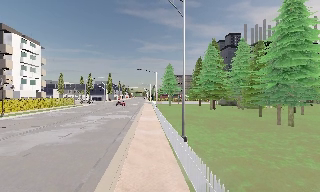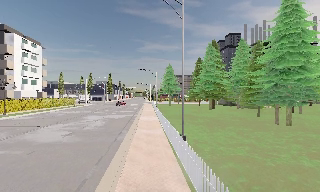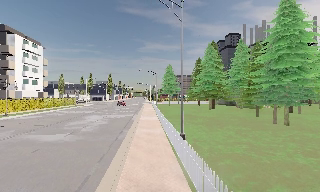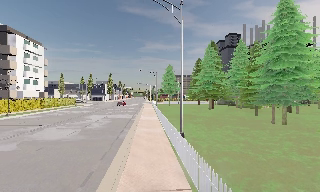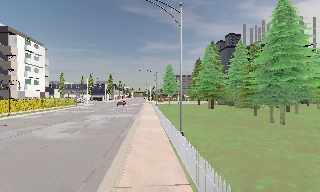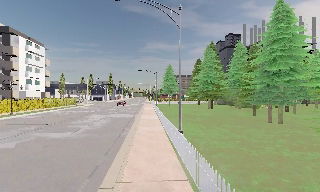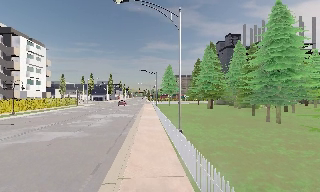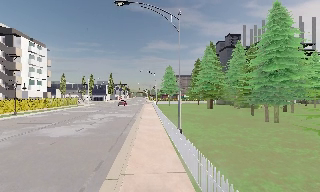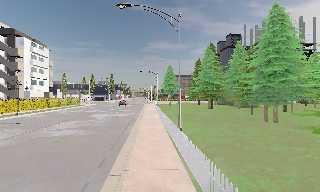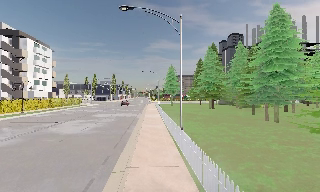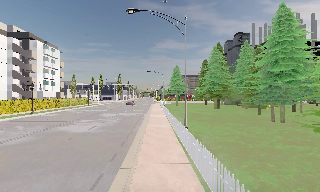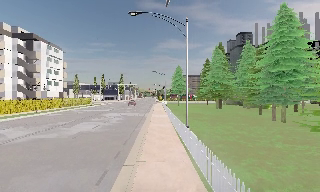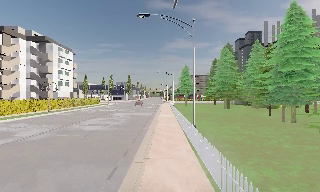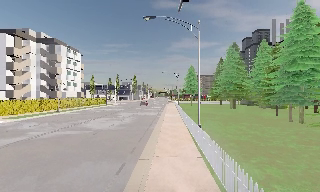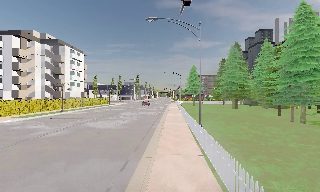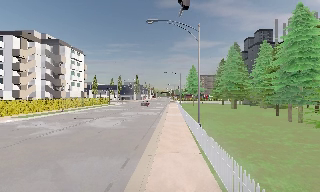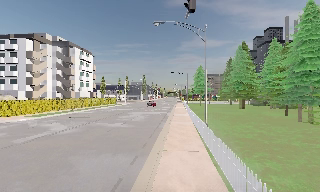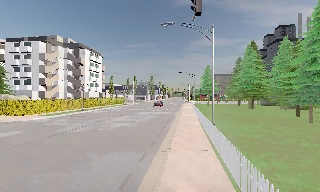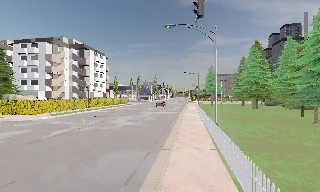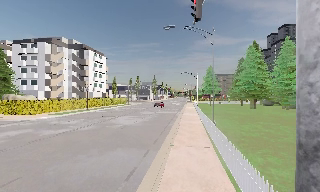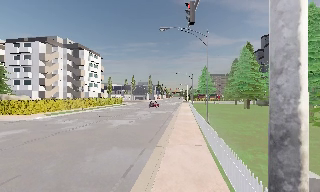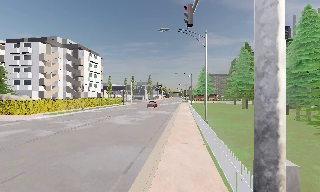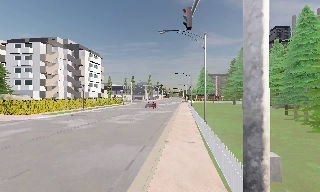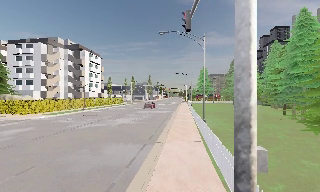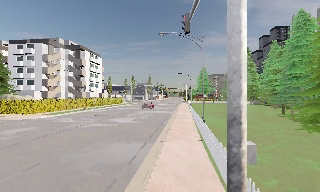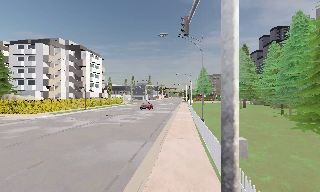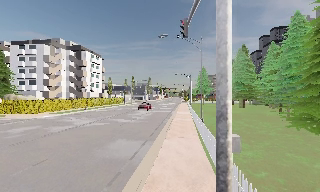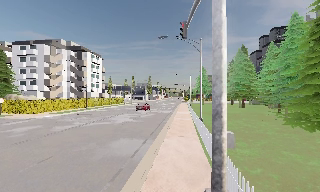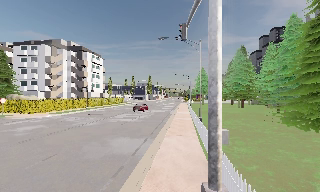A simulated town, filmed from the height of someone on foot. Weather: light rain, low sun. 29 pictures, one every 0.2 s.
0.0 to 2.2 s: The camera travels backward, about 2.5 m, so what stands in front gets smaller.
2.2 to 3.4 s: The camera pans to its left, which is counterclockwise from overhead, by about 10 degrees. It travels backward, about 1.5 m, so what stands in front gets smaller.
3.4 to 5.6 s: The camera travels backward, about 2.5 m, so what stands in front gets smaller.
The film runs backward here.
